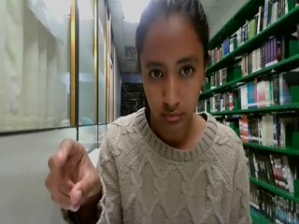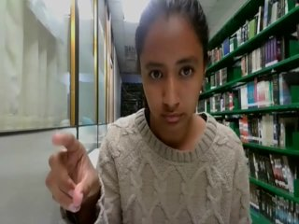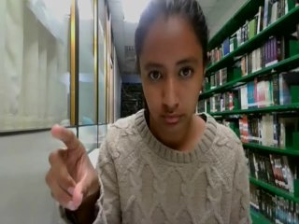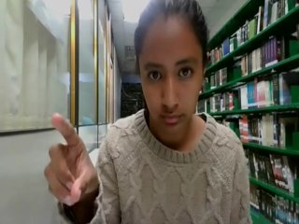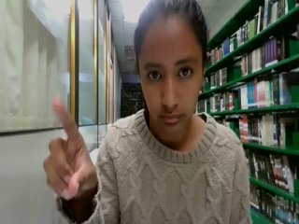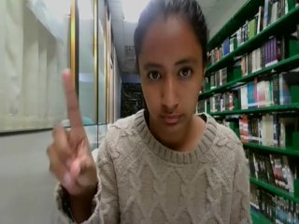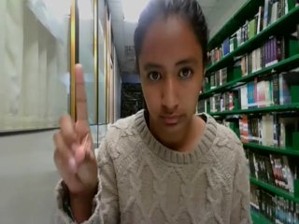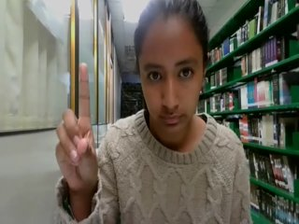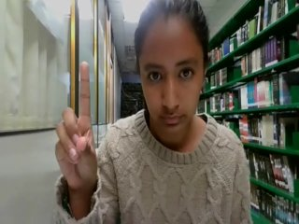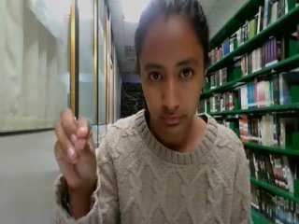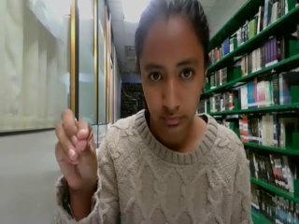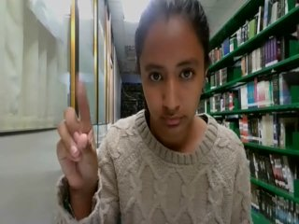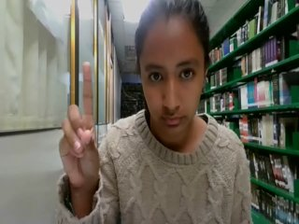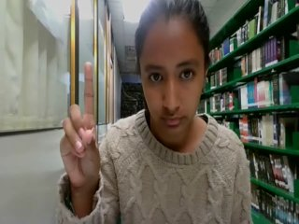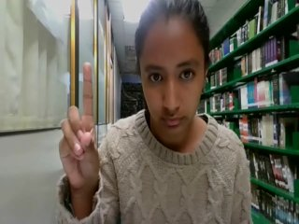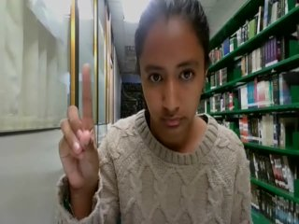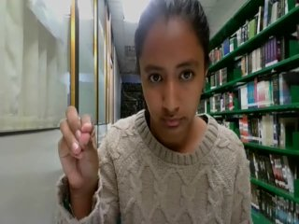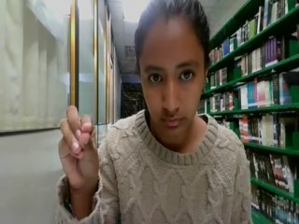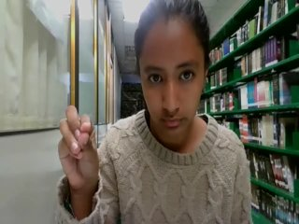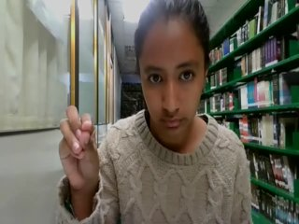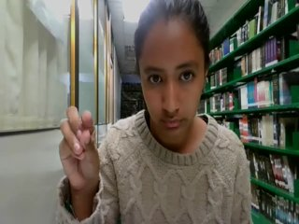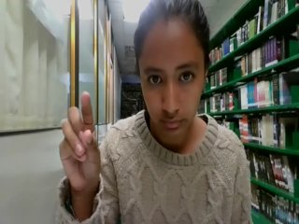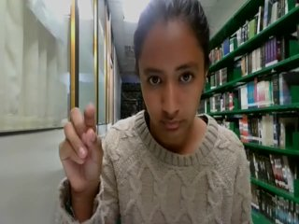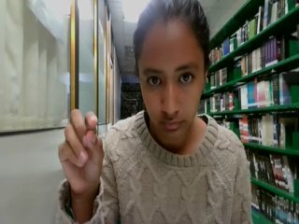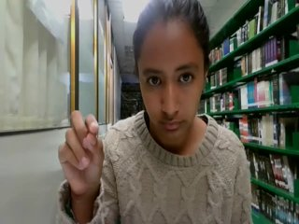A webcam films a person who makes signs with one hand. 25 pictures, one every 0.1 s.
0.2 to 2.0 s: Double click with one finger.
2.1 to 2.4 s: Pointing with two fingers.
